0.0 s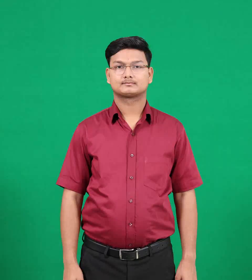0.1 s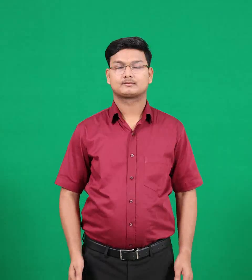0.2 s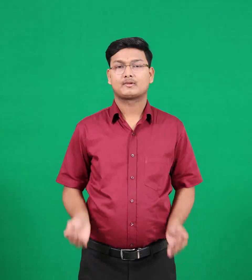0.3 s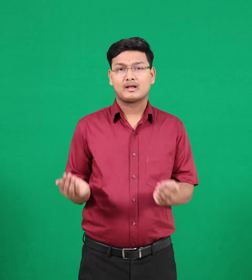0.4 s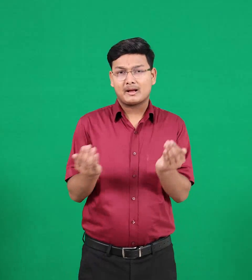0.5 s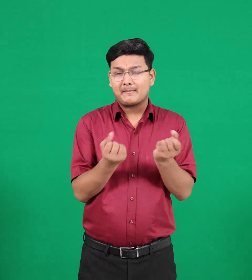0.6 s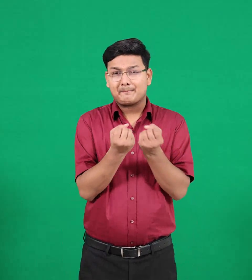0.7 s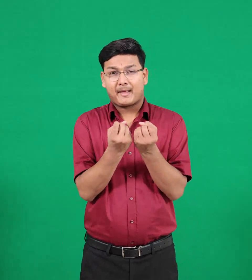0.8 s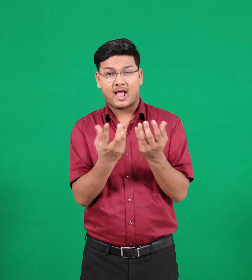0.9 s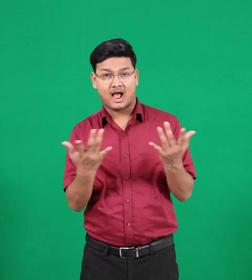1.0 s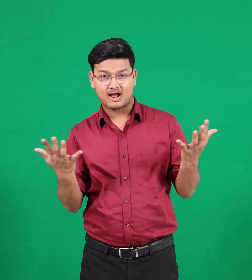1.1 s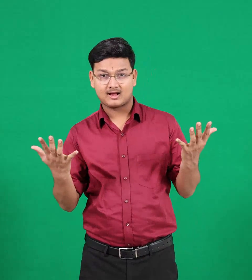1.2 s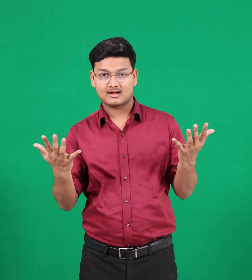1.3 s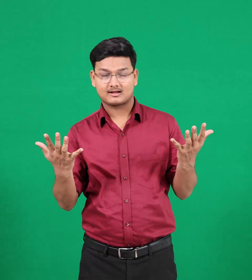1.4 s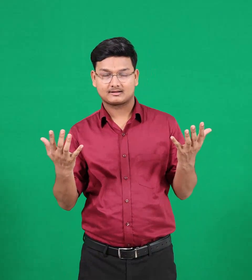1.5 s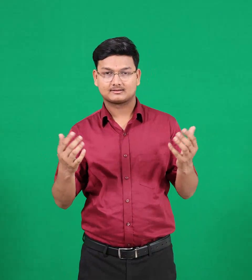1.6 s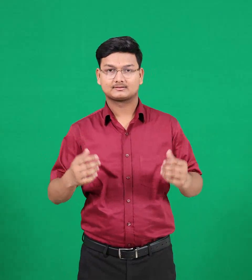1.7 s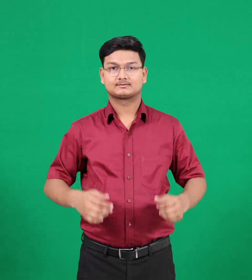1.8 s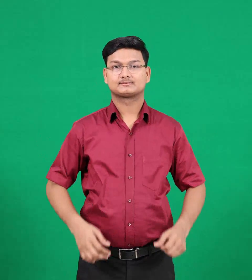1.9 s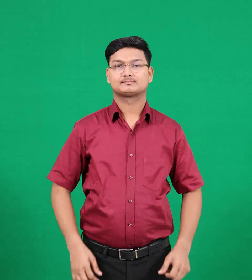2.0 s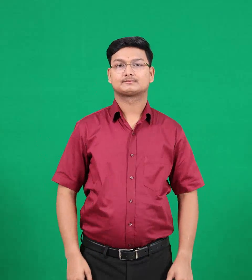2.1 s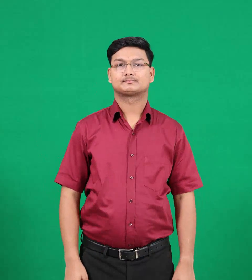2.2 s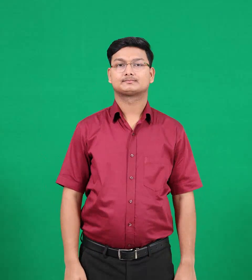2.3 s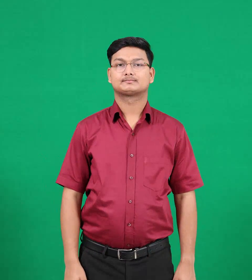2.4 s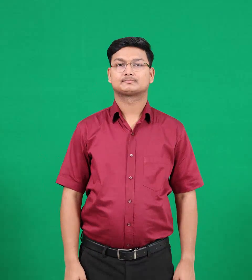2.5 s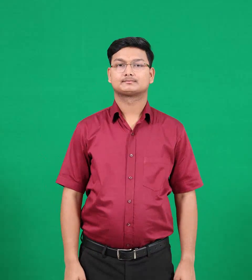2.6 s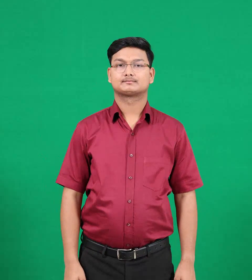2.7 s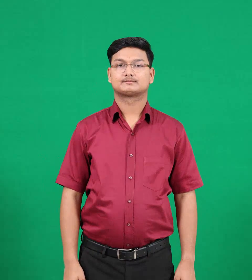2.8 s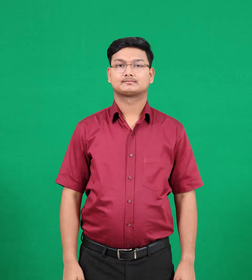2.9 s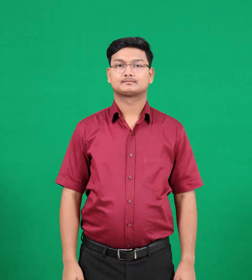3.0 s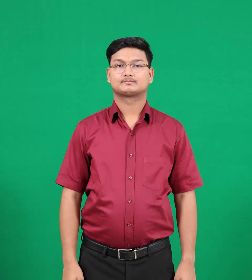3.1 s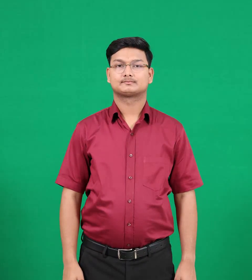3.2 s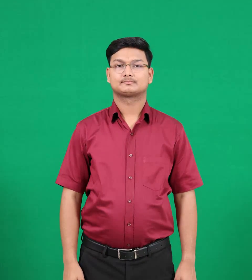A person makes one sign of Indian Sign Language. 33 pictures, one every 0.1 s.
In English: babies
